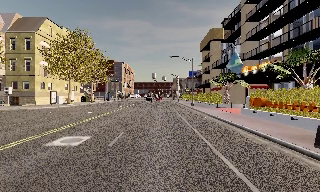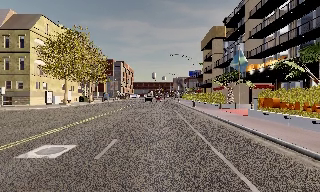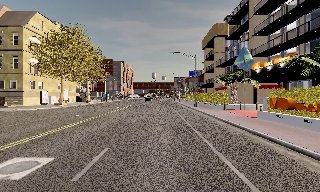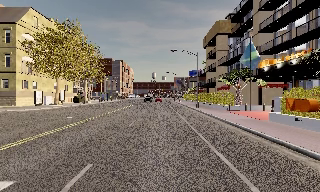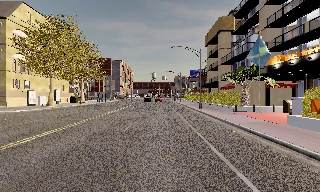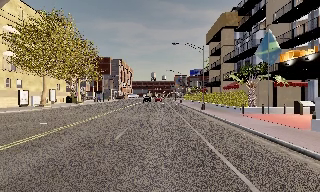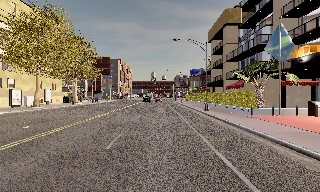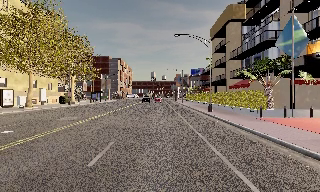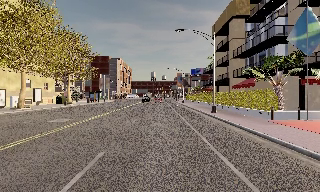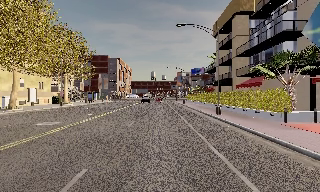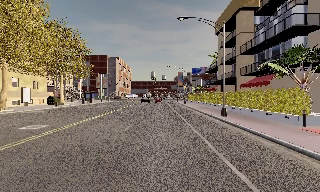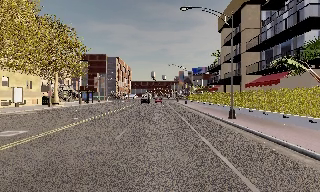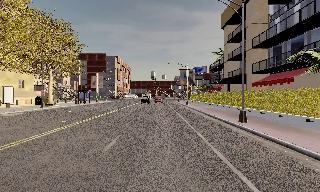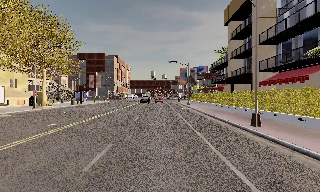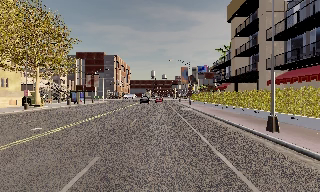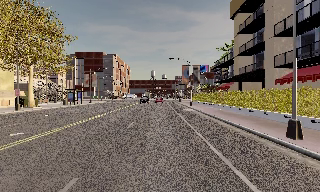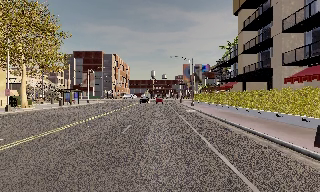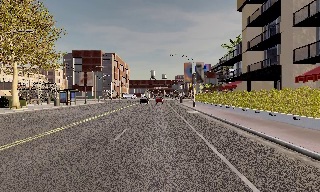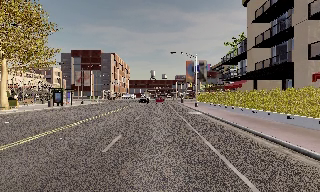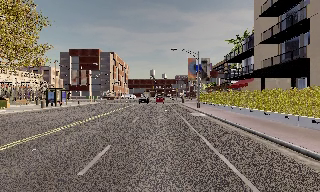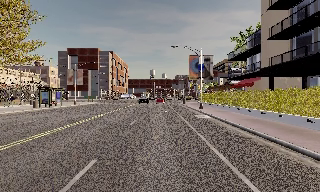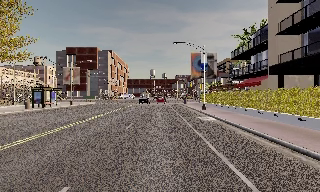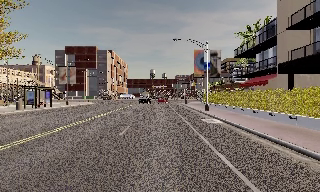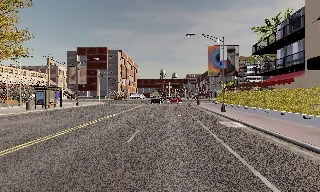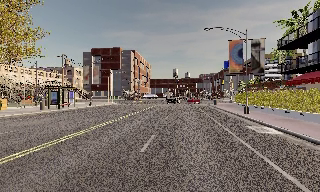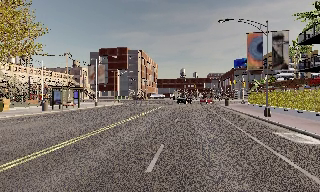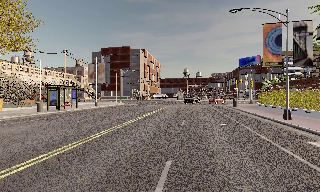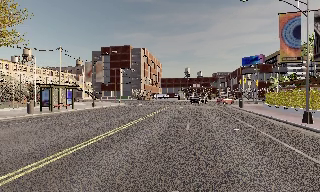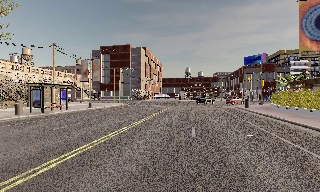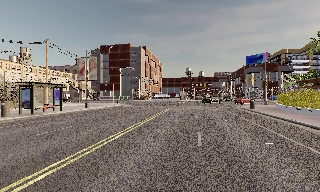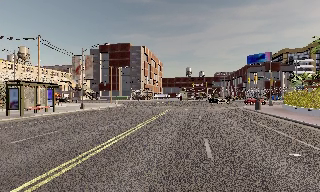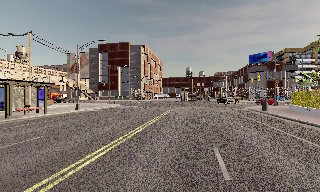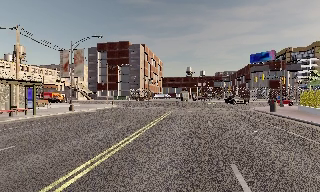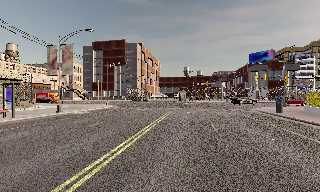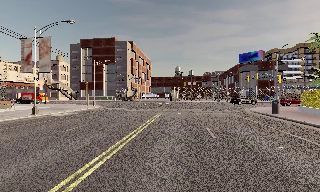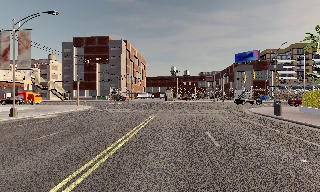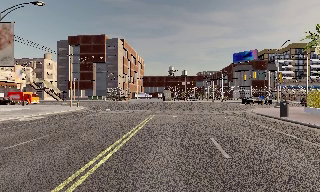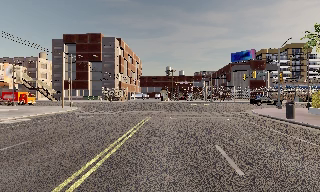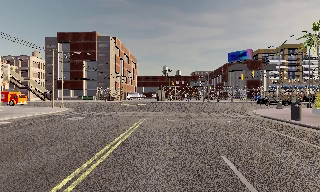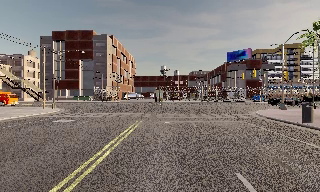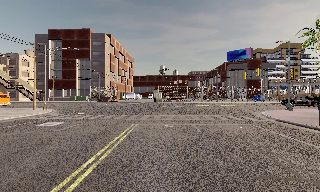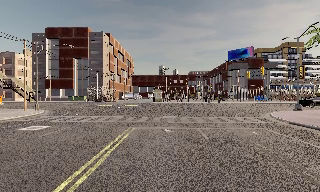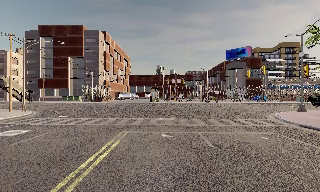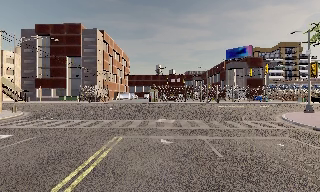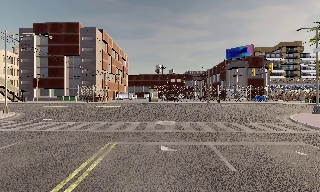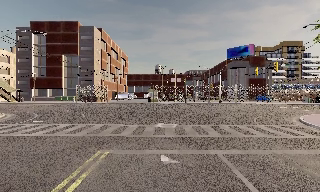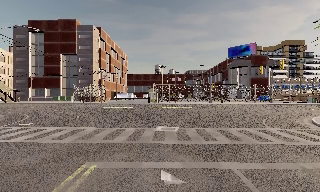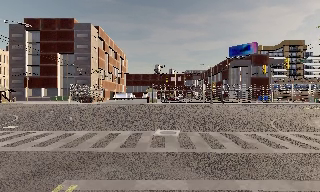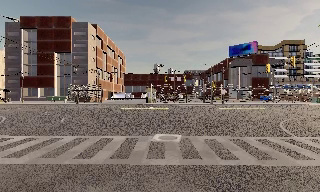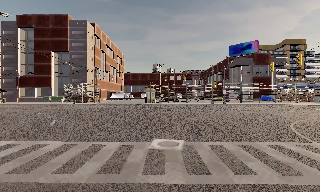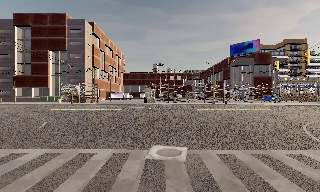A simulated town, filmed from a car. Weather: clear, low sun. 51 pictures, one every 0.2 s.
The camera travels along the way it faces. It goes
forward.
0.0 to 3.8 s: The camera travels forward, about 25 m, so what stands in front looms larger.
3.8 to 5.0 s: The camera swings to its left by about 10 degrees, and the scene slides to the right. It travels forward, about 7 m, so what stands in front looms larger.
5.0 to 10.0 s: The camera swings to its right by about 10 degrees, and the scene slides to the left. It travels forward, about 25 m, so what stands in front looms larger.
The film runs forward here.
